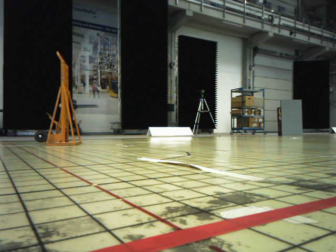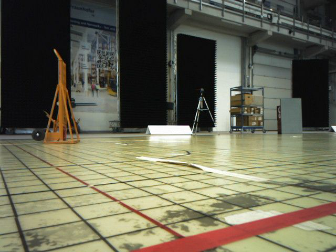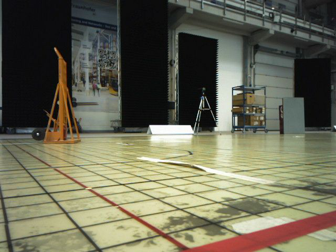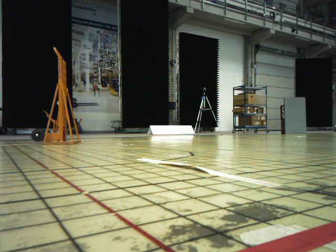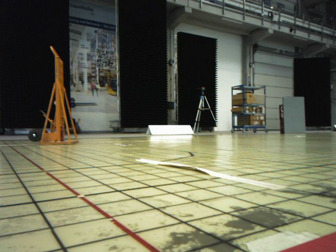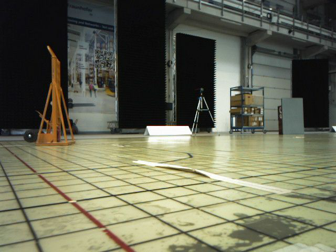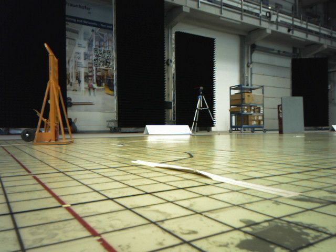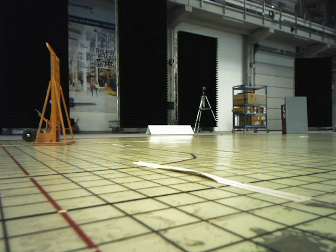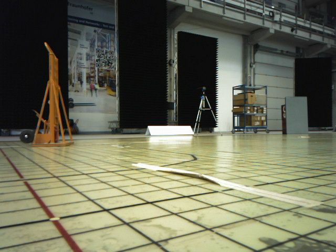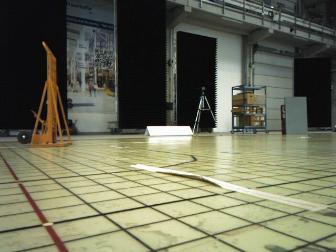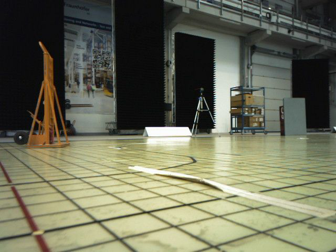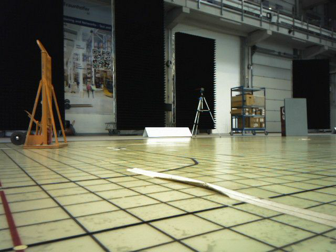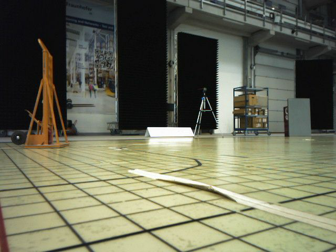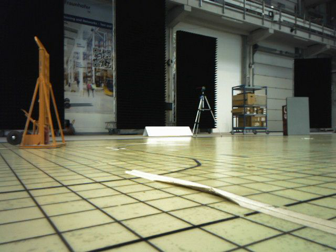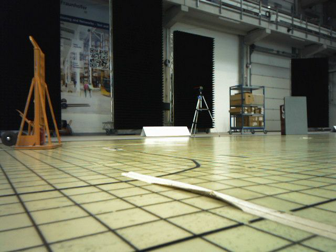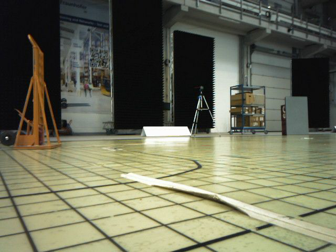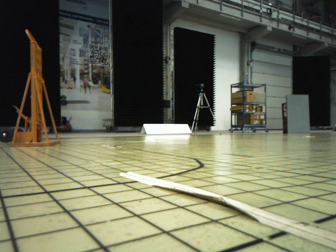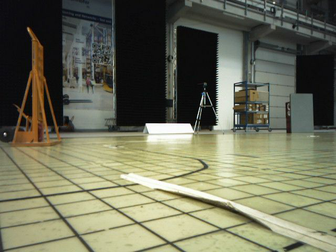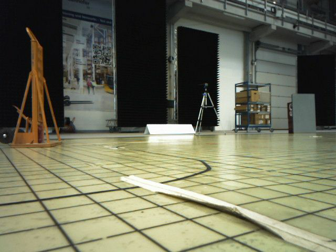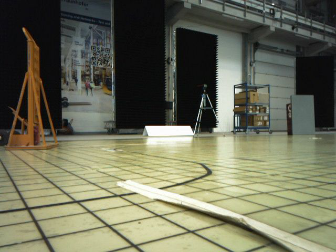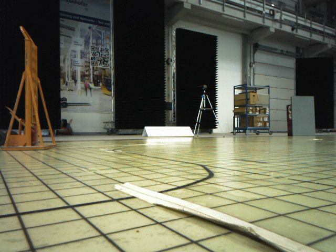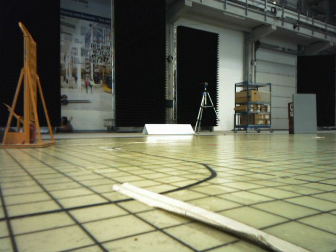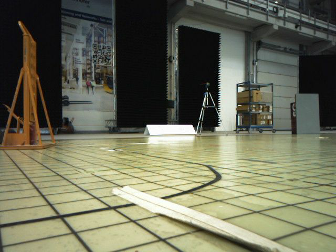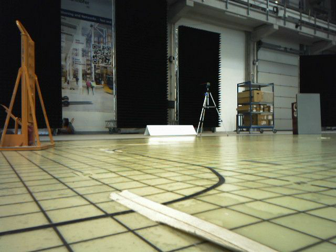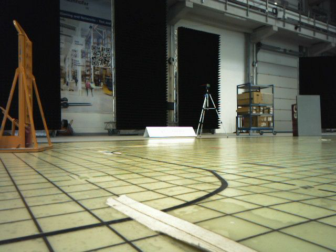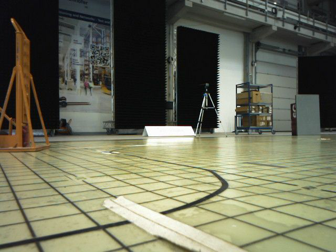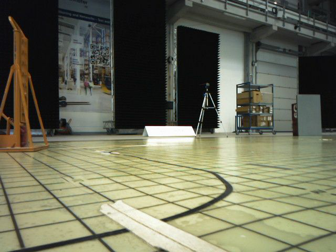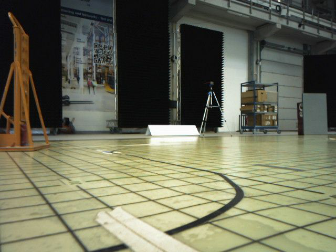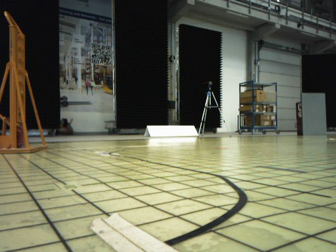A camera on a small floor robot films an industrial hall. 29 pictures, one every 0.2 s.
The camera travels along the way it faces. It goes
forward.
0.0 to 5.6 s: The camera travels forward, about 1.2 m, so what stands in front looms larger.
The film runs forward here.
